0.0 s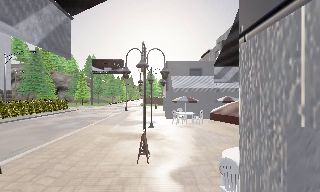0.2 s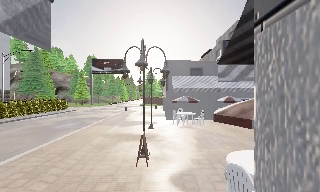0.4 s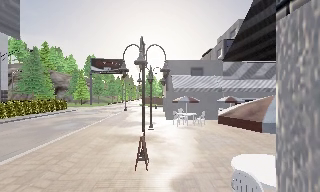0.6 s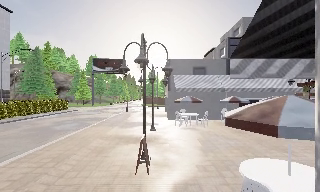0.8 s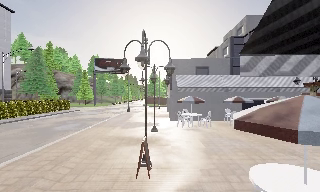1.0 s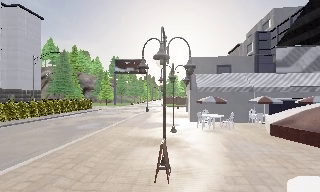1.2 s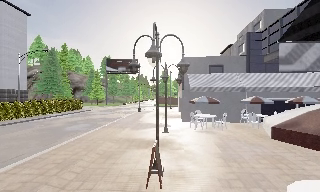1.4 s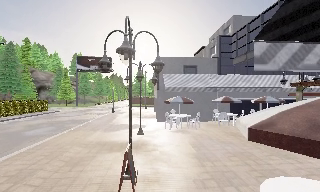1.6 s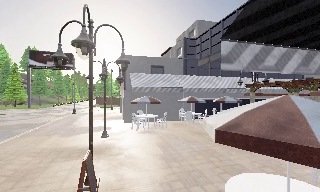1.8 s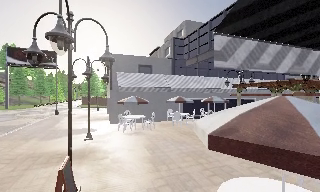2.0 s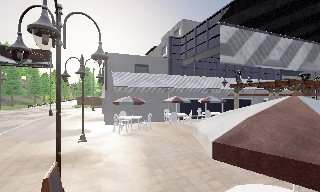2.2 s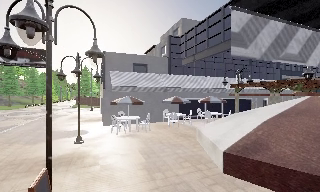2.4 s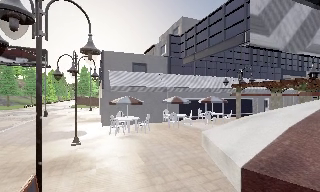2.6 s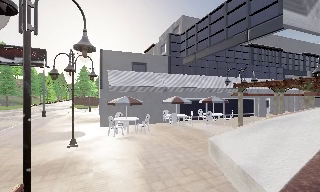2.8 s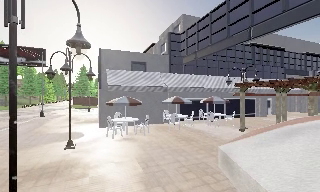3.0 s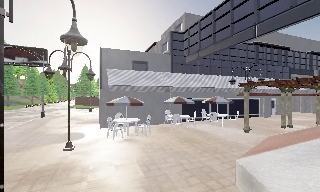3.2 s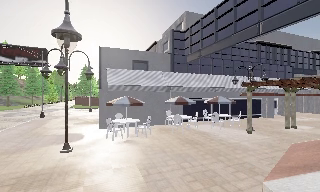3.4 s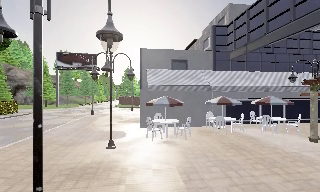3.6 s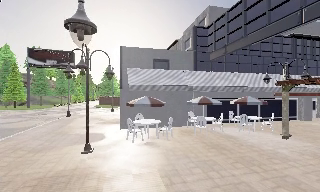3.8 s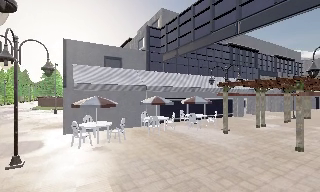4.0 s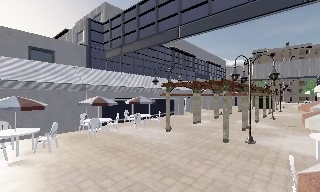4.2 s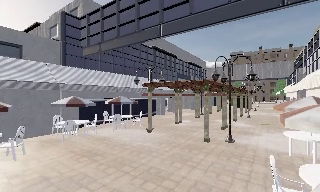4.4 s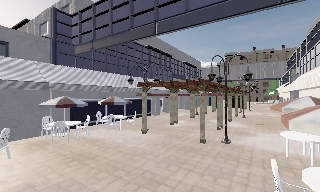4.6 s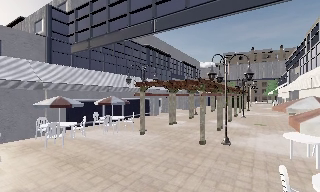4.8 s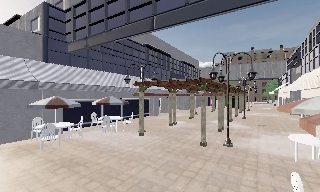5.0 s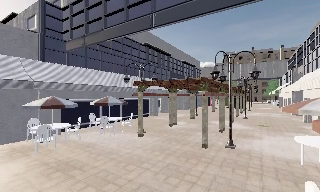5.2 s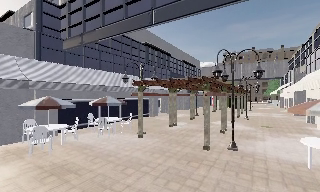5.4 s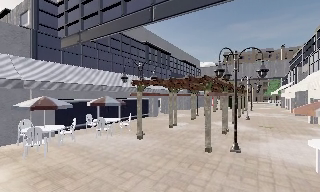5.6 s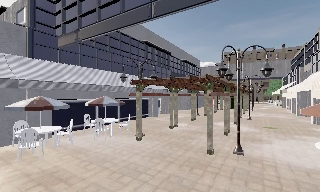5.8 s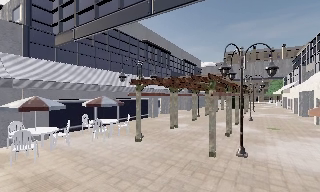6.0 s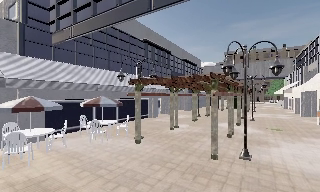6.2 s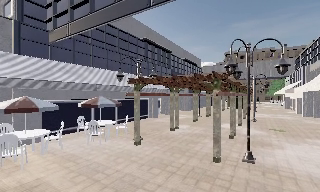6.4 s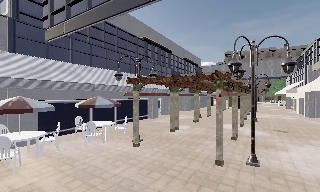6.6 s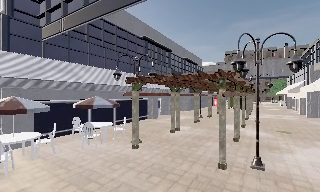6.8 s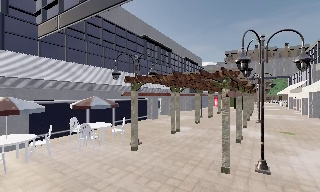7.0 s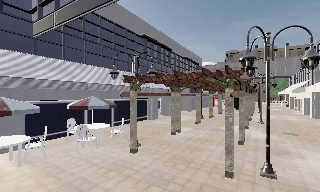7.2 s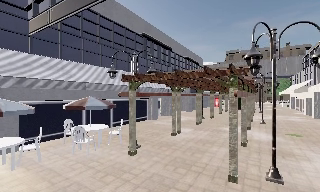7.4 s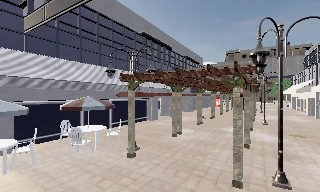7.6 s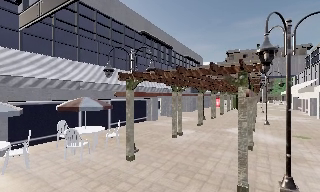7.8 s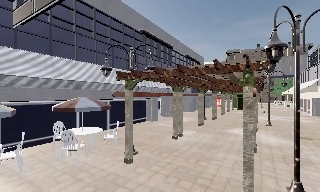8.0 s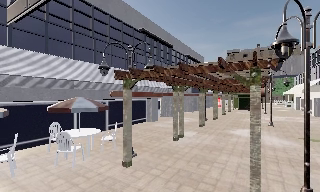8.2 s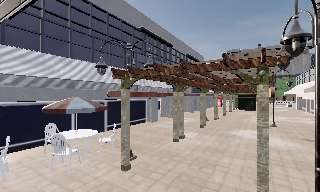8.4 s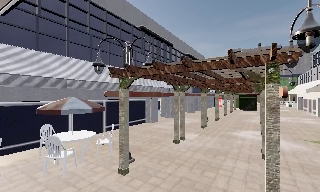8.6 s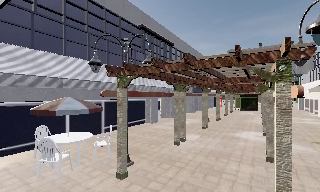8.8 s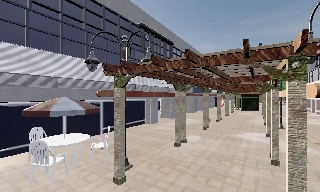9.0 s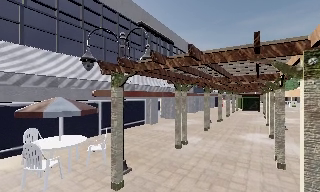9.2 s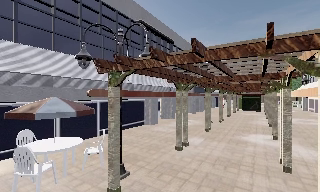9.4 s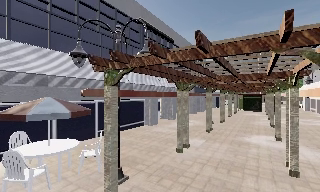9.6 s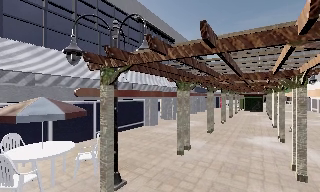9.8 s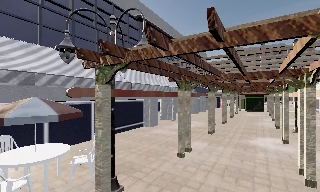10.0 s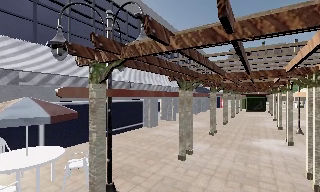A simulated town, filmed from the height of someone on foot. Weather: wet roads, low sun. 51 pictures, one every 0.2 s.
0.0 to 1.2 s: The camera travels forward, about 1.5 m, so what stands in front looms larger.
1.2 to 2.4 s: The camera pans to its right, which is clockwise from overhead, by about 25 degrees. It travels forward, about 1.5 m, so what stands in front looms larger.
2.4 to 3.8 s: The camera travels forward, about 2 m, so what stands in front looms larger.
3.8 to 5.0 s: The camera pans to its right, which is clockwise from overhead, by about 30 degrees. It travels forward, about 1.5 m, so what stands in front looms larger.
5.0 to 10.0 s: The camera travels forward, about 7 m, so what stands in front looms larger.
The film runs forward here.
